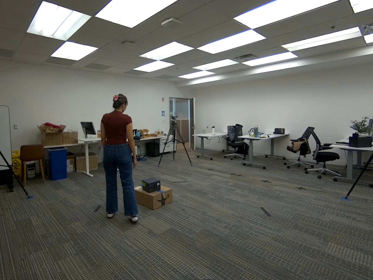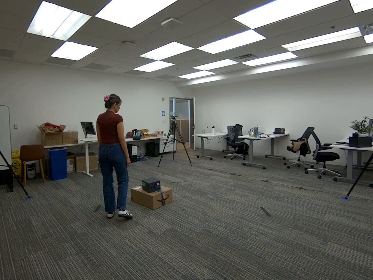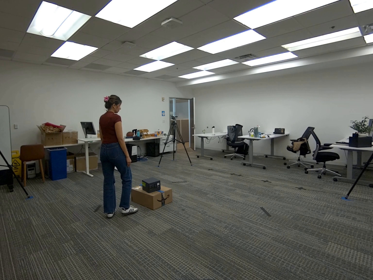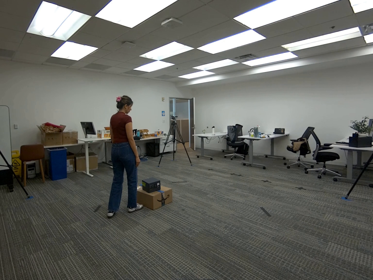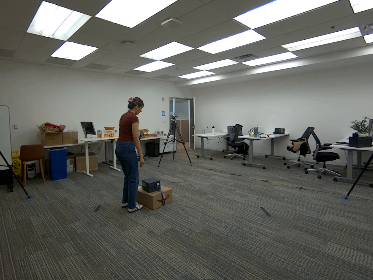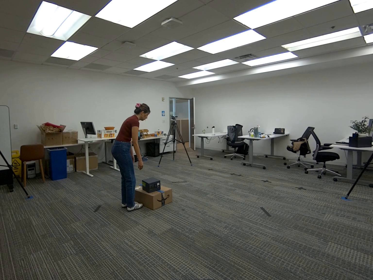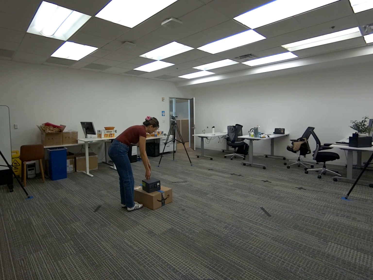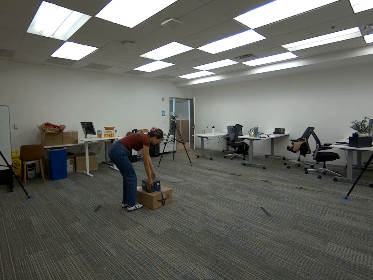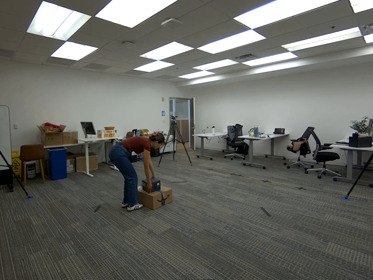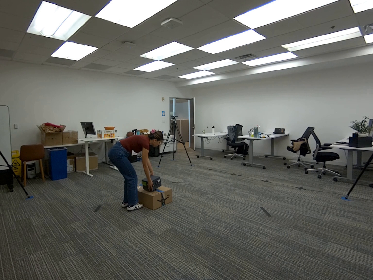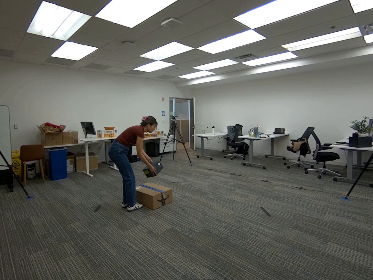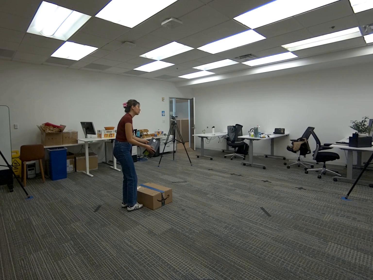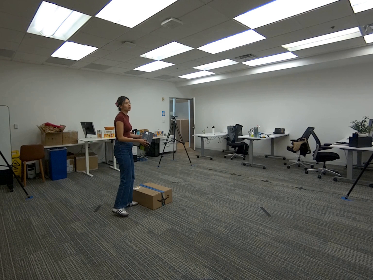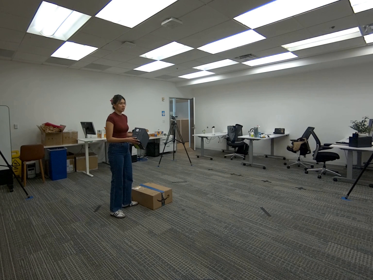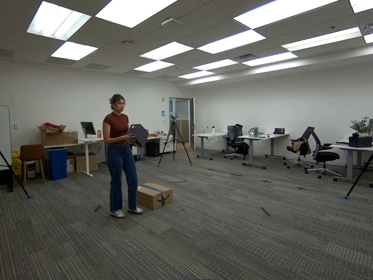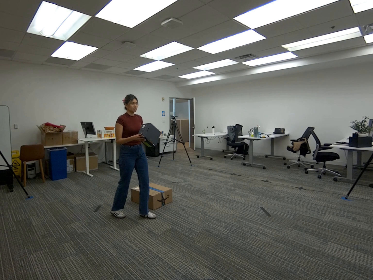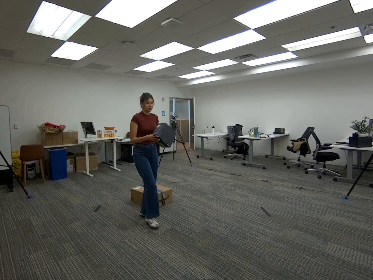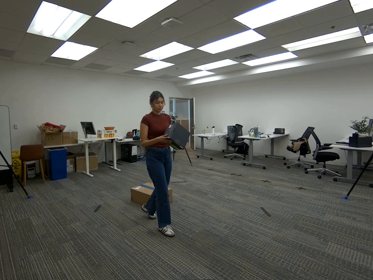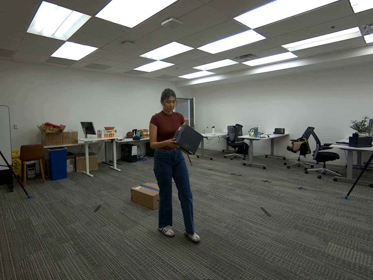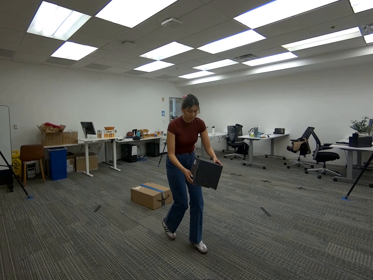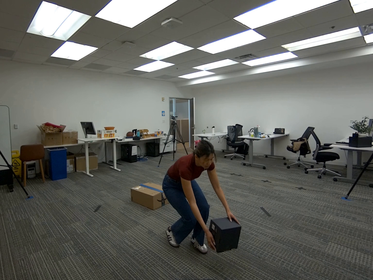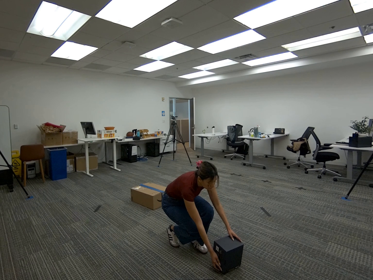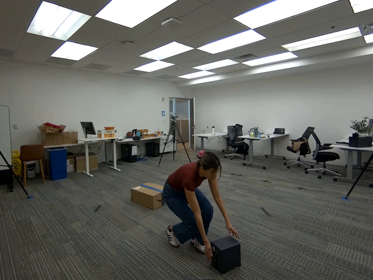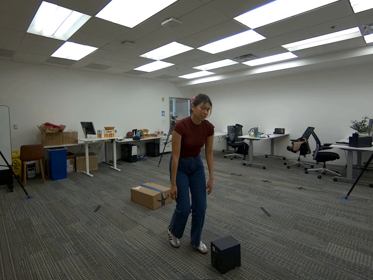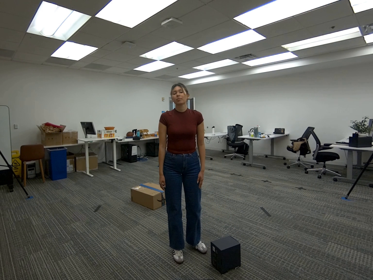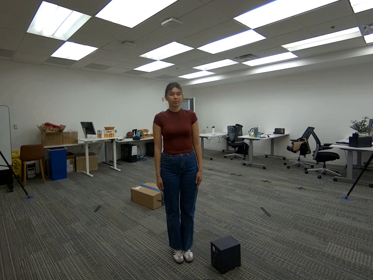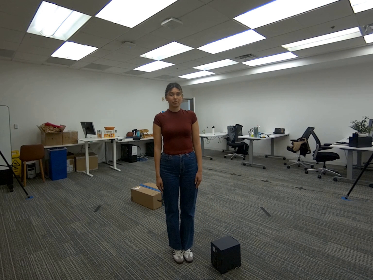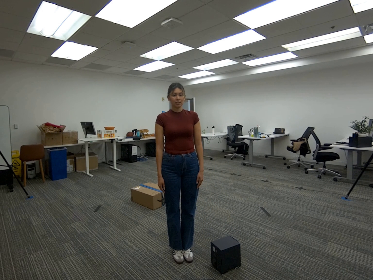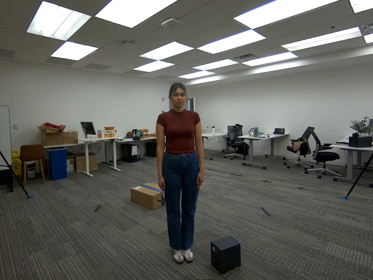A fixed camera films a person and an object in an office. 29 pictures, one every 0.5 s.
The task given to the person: Walk to the black square box from the big brown cardboard box, pick up the black square box with both hands, and place the black square box to the ground.
